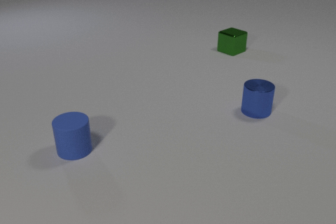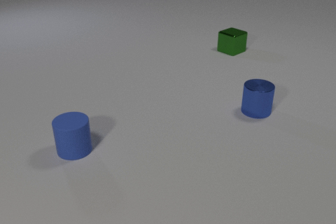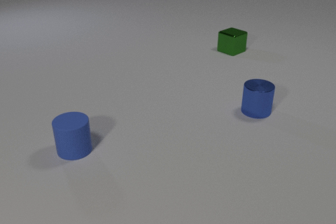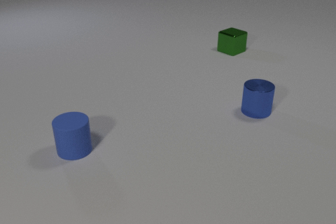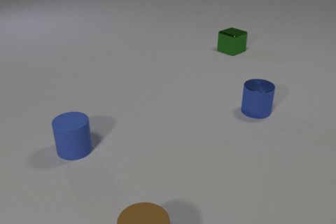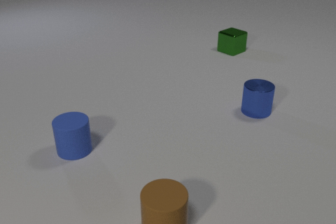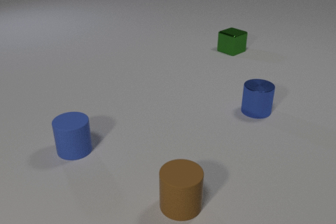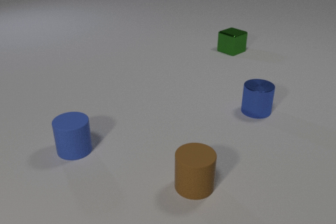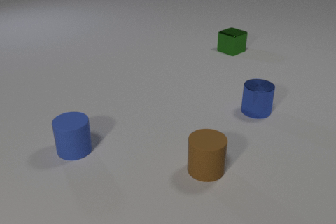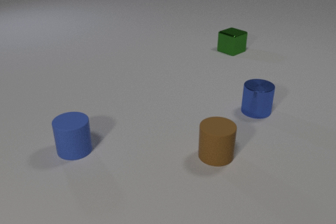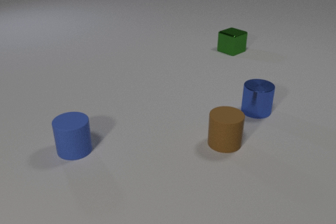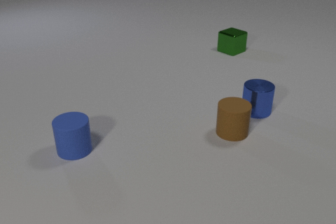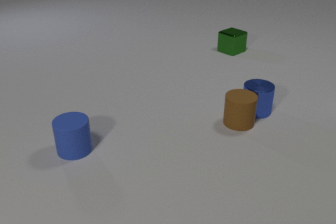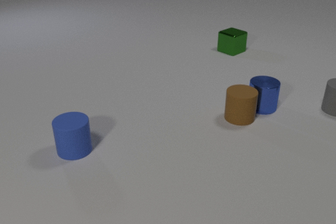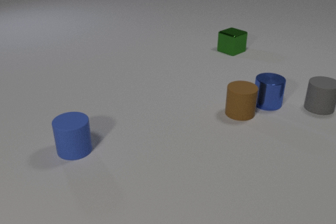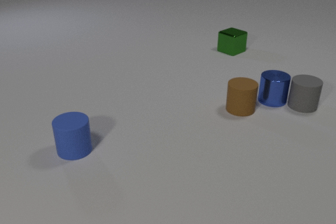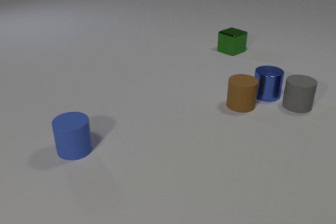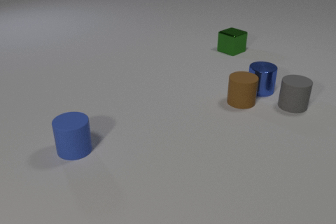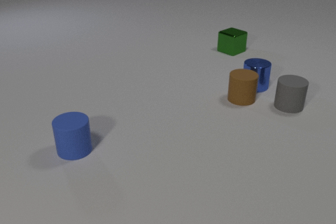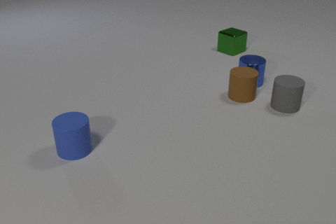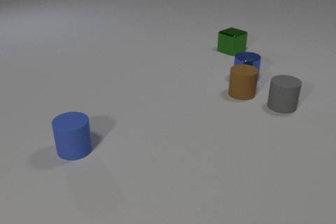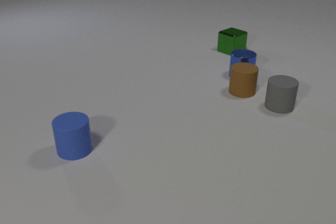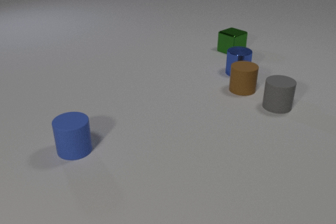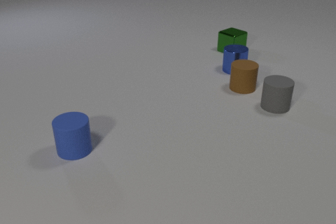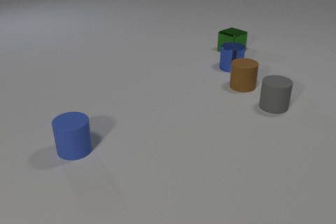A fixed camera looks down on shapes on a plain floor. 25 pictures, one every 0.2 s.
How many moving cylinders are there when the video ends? 3.
Are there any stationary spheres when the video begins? no.
How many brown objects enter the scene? 1.
0.0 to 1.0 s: The brown rubber cylinder comes in at the bottom edge, slides away from the camera and to the right.
1.0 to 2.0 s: The brown rubber cylinder slides away from the camera and to the right.
2.0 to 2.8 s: The brown rubber cylinder slides away from the camera. The blue metal cylinder slides away from the camera and to the right. The gray rubber cylinder comes in at the right edge, slides to the left. The brown rubber cylinder and the blue metal cylinder collide.
2.8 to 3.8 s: The brown rubber cylinder slides away from the camera. The blue metal cylinder slides away from the camera and to the left. The gray rubber cylinder slides to the left. The blue metal cylinder and the gray rubber cylinder collide.
3.8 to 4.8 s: The brown rubber cylinder slides away from the camera. The blue metal cylinder slides away from the camera and to the left. The gray rubber cylinder slides to the left.
